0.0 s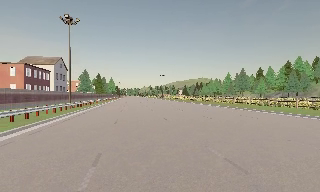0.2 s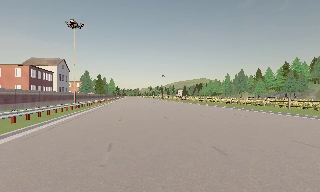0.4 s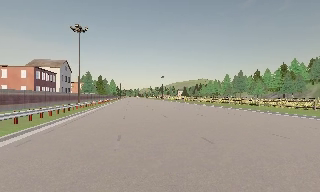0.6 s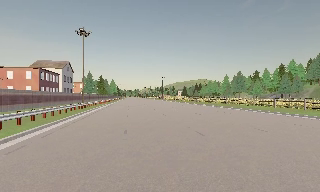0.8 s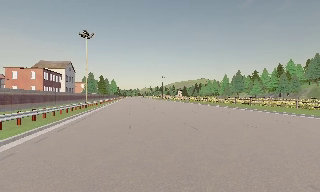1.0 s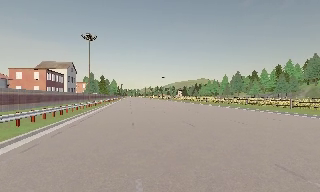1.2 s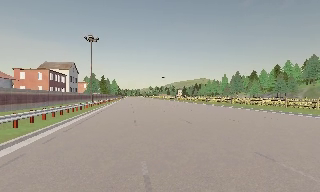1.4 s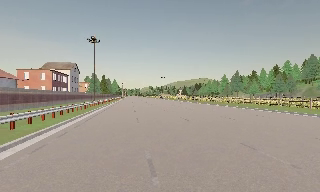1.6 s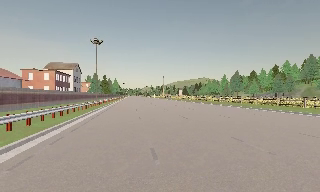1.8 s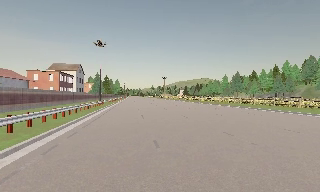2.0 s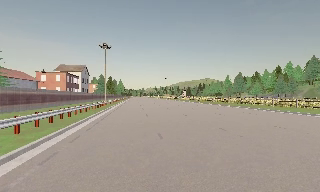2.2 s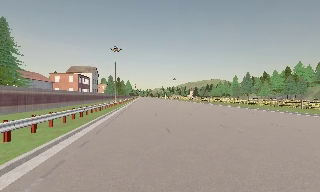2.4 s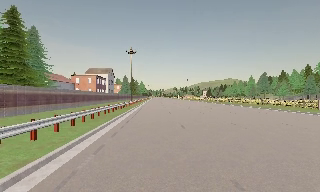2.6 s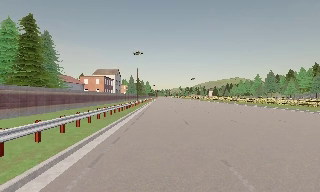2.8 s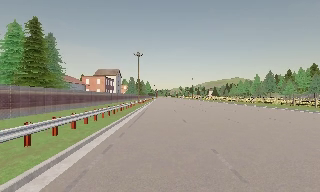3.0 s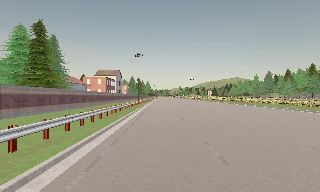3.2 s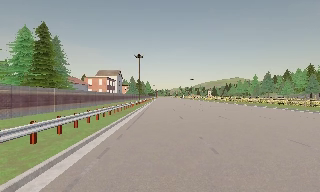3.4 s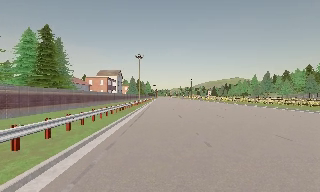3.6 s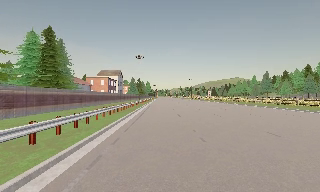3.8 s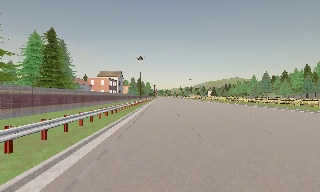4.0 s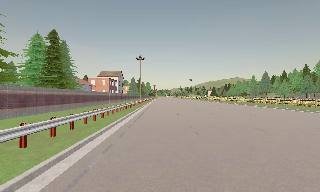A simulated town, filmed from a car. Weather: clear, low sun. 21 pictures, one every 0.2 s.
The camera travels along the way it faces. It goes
backward.
0.0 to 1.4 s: The camera travels backward, about 7 m, so what stands in front gets smaller.
1.4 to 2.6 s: The camera swings to its left by about 10 degrees, and the scene slides to the right. It travels backward, about 7 m, so what stands in front gets smaller.
2.6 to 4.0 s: The camera travels backward, about 5 m, so what stands in front gets smaller. It loses speed.
The film runs backward here.
